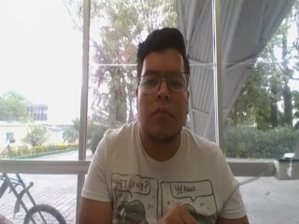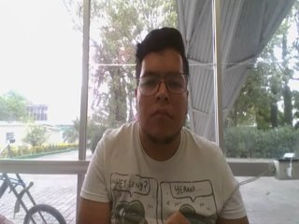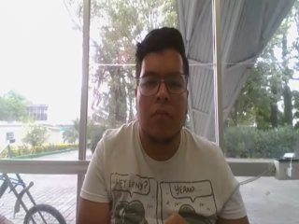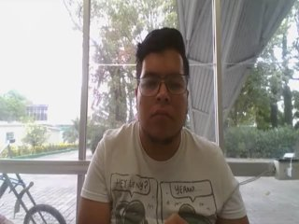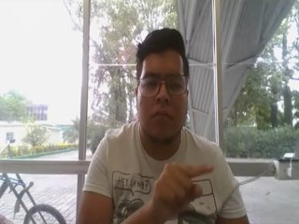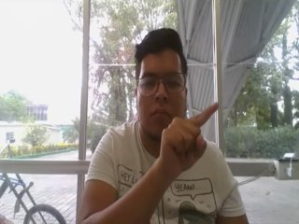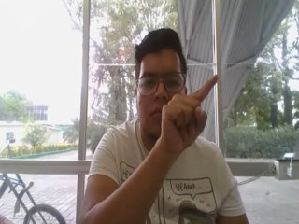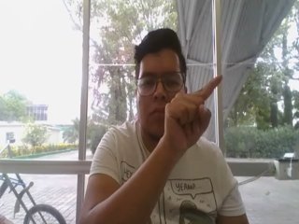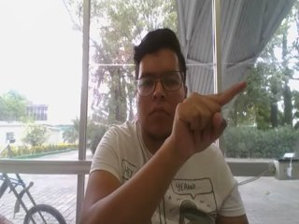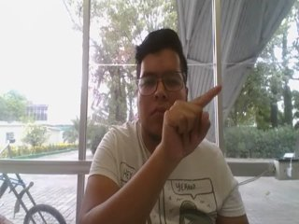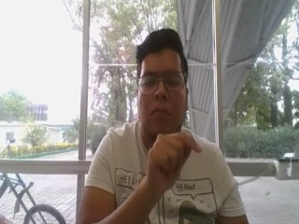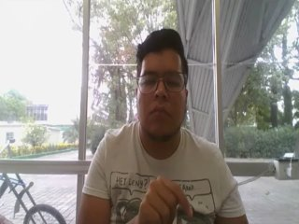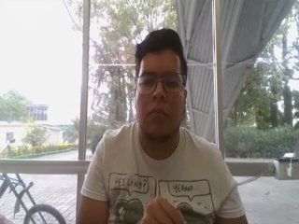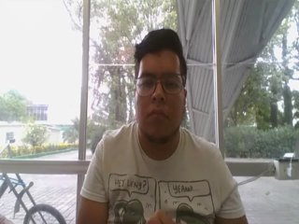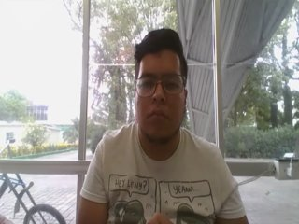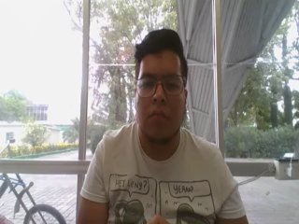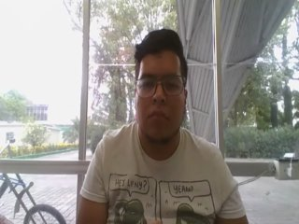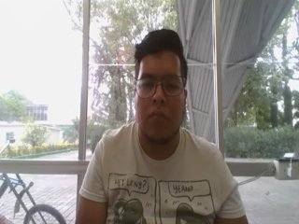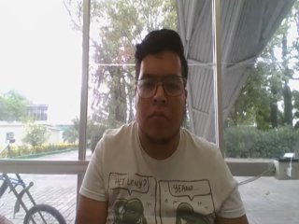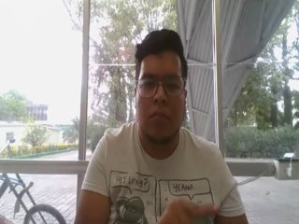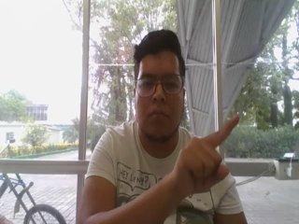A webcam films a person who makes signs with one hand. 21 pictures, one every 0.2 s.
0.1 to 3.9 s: Click with one finger.
